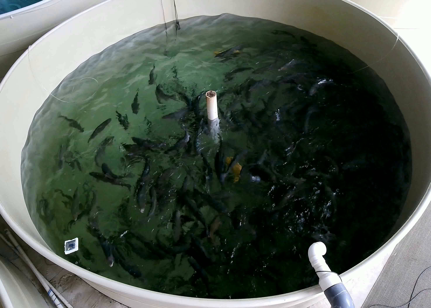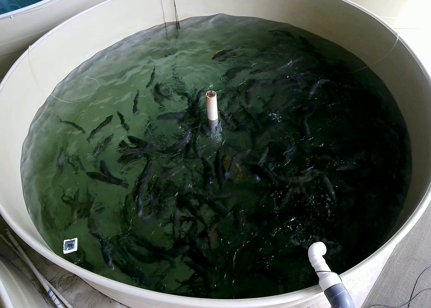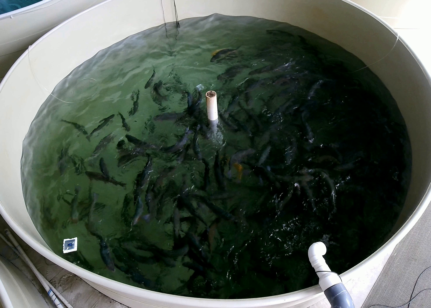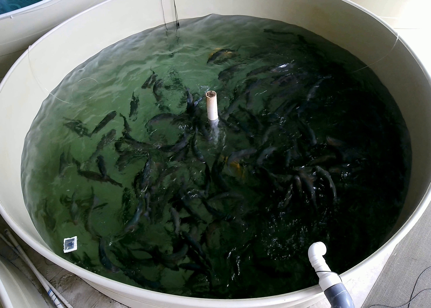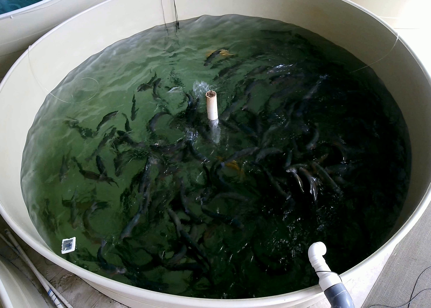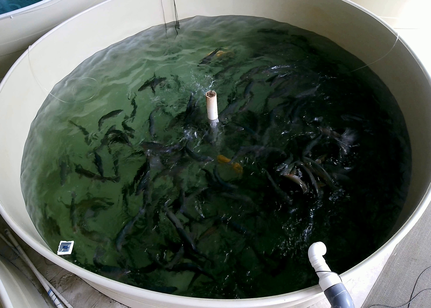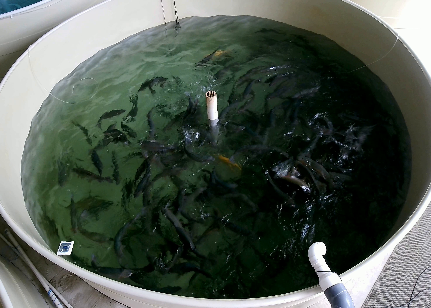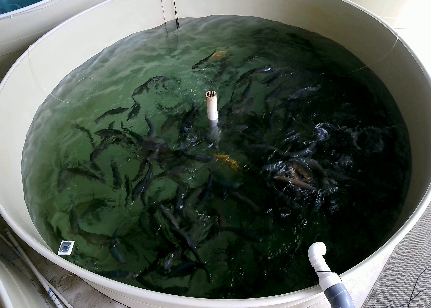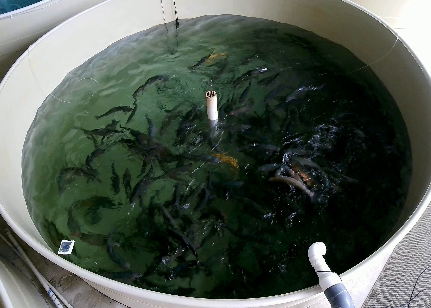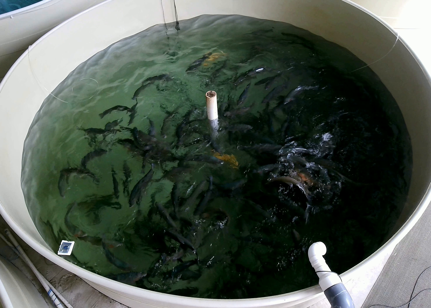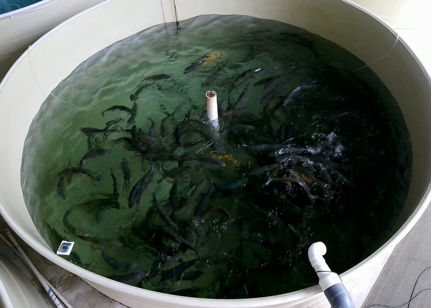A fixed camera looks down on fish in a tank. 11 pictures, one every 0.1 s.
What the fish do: Weak feeding.
